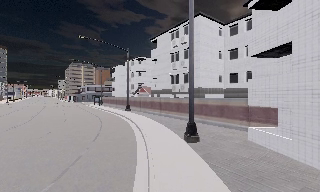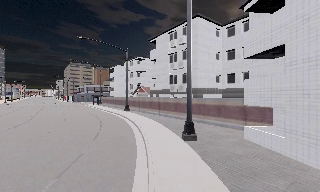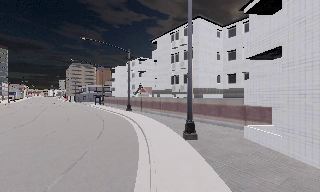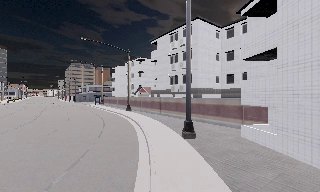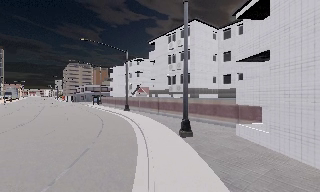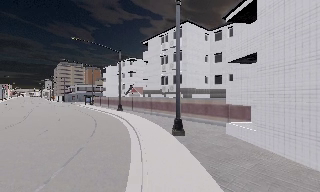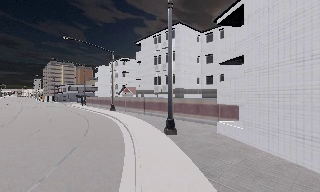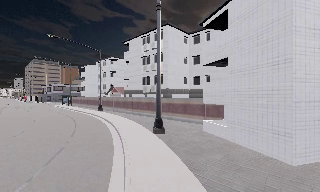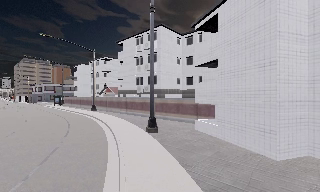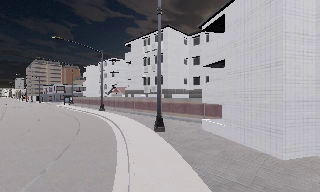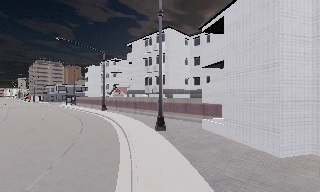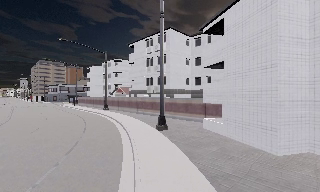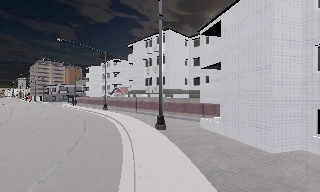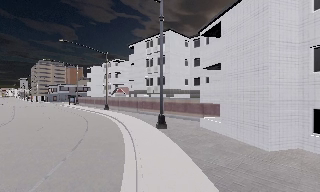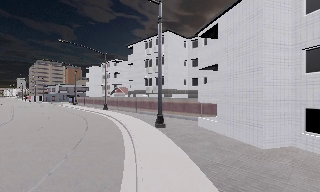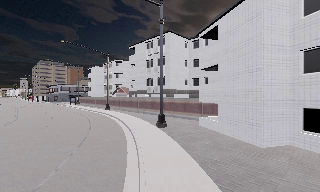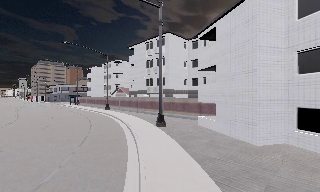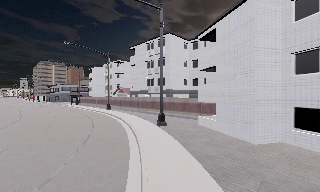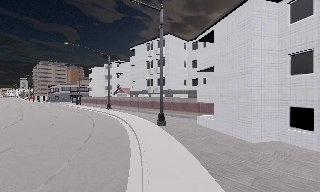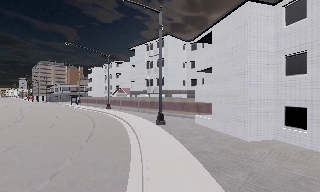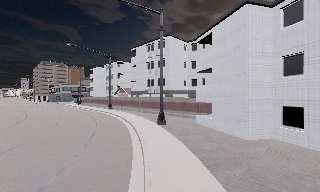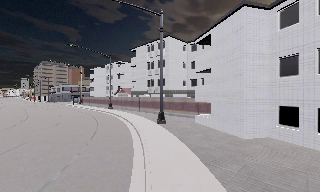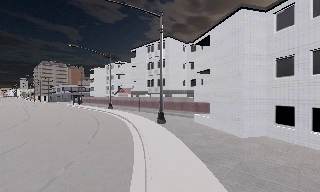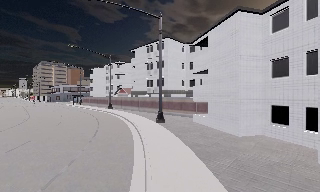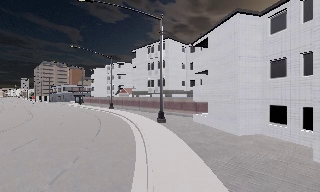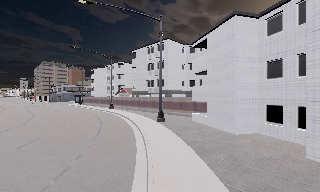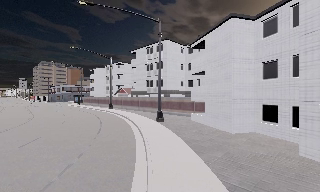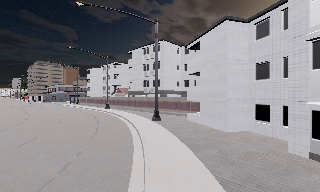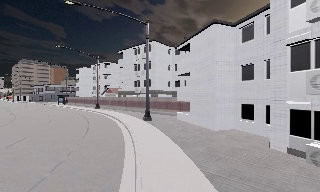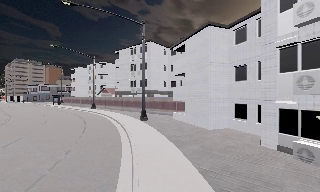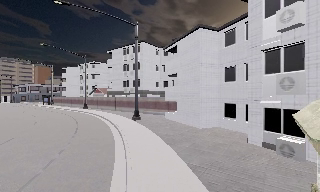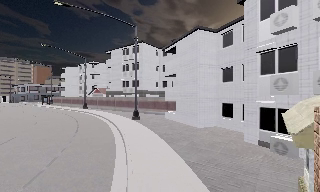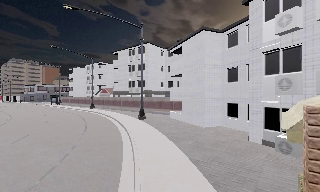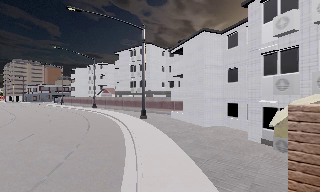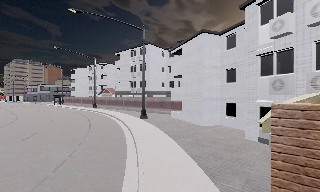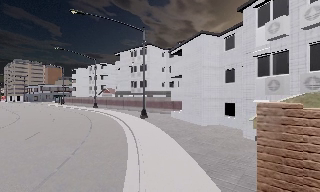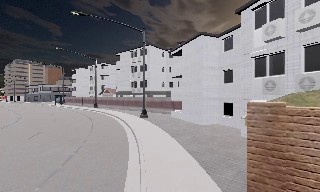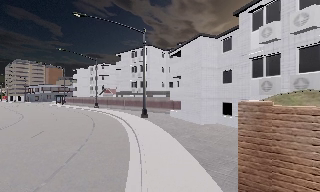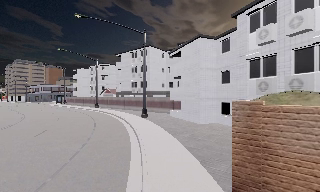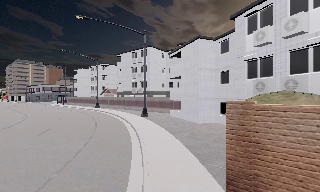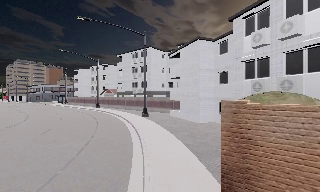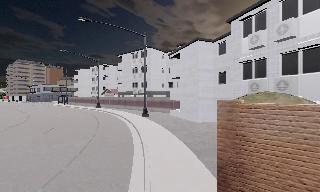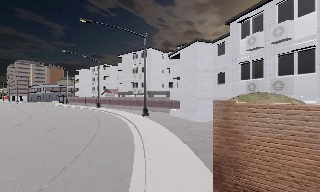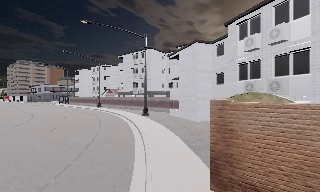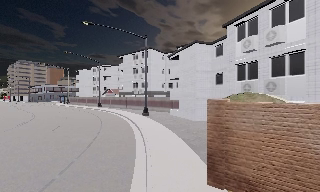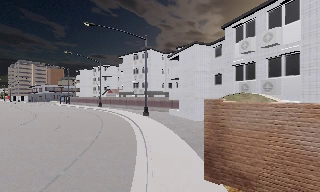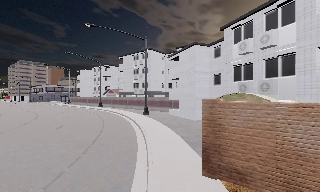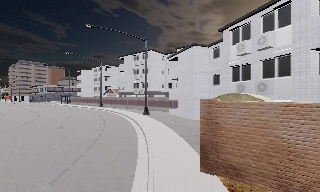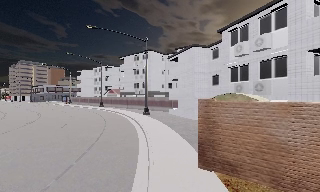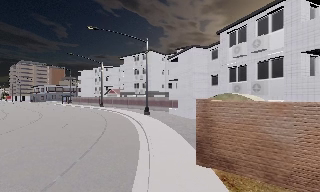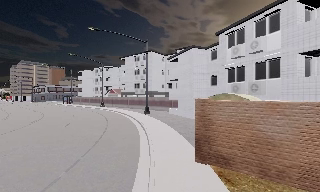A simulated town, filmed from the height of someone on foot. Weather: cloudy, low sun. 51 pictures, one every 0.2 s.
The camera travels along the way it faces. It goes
backward.
0.0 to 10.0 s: The camera pans to its right, which is clockwise from overhead, by about 15 degrees. It travels backward, about 13 m, so what stands in front gets smaller.
The film runs backward here.
